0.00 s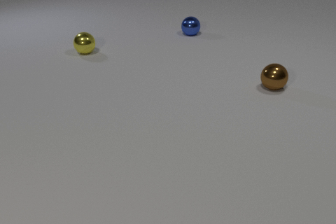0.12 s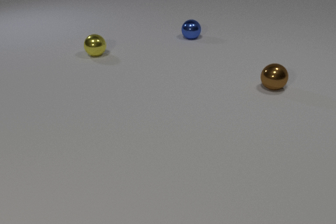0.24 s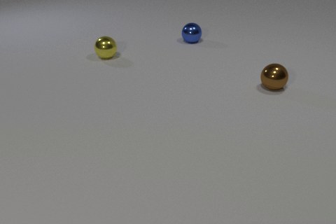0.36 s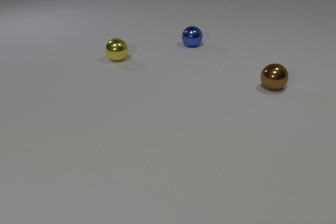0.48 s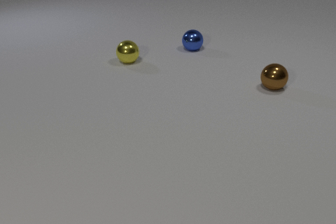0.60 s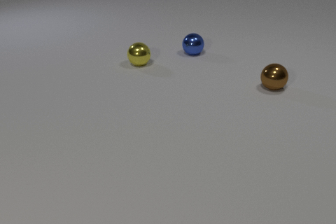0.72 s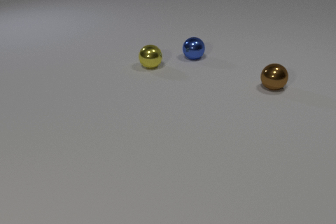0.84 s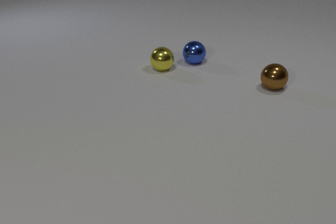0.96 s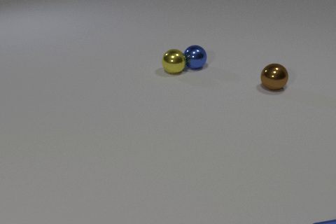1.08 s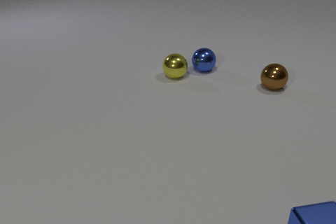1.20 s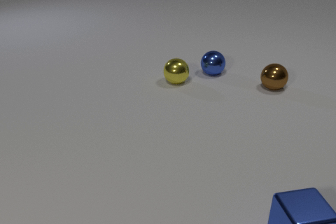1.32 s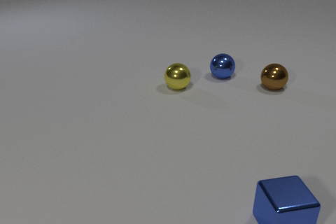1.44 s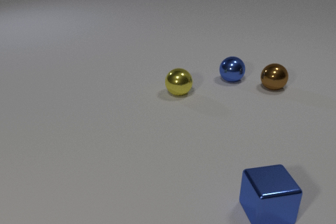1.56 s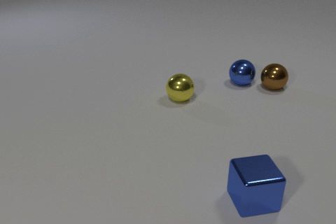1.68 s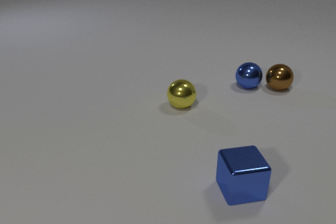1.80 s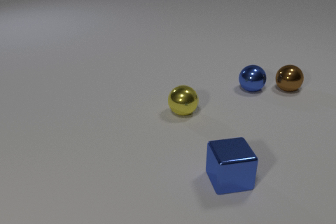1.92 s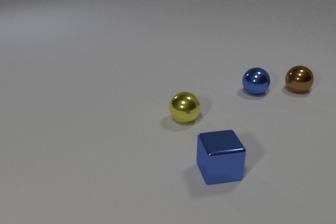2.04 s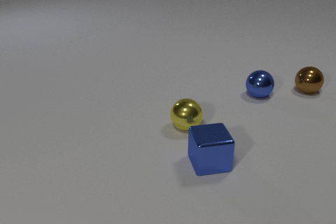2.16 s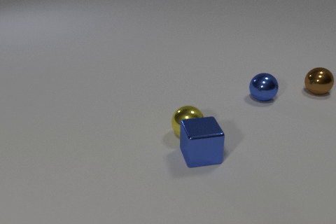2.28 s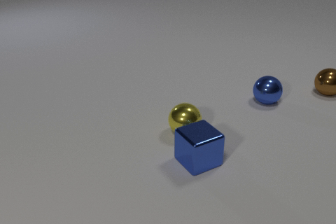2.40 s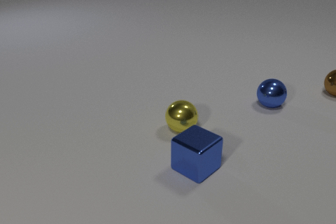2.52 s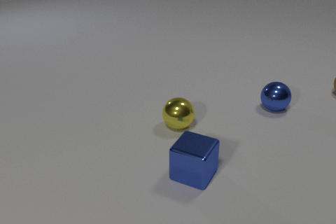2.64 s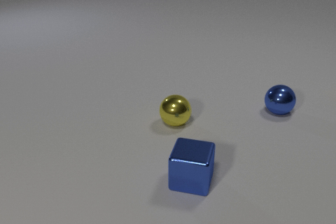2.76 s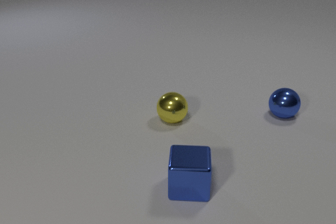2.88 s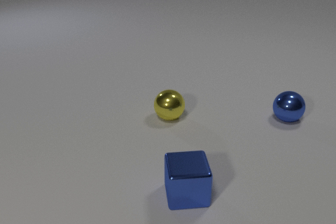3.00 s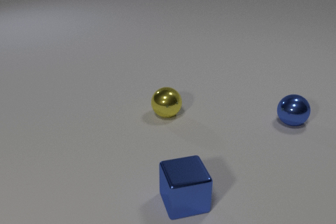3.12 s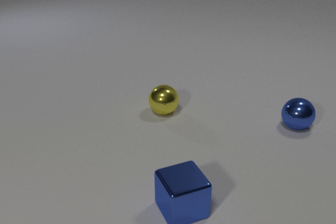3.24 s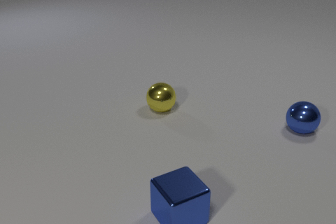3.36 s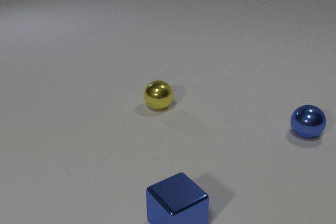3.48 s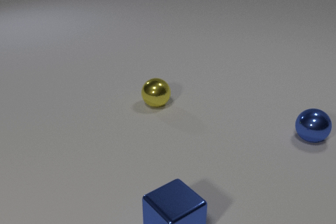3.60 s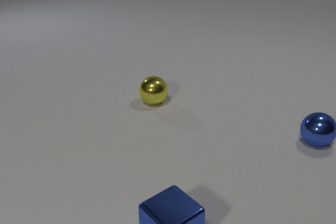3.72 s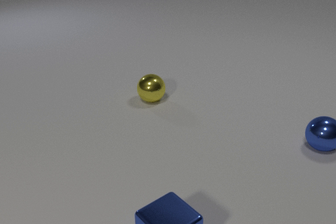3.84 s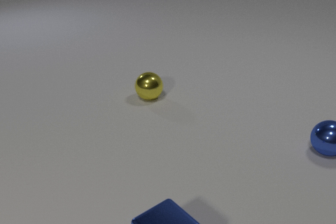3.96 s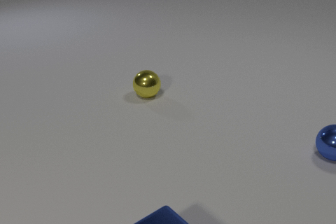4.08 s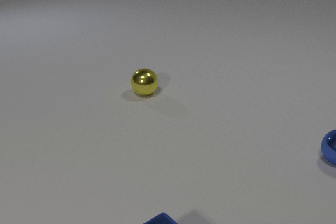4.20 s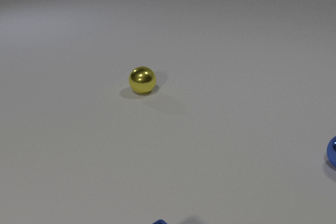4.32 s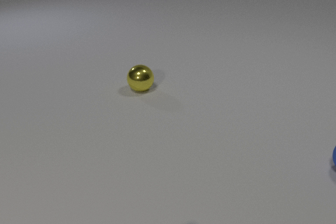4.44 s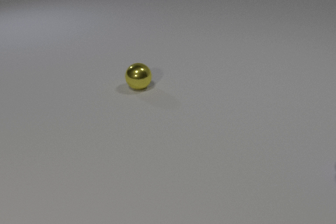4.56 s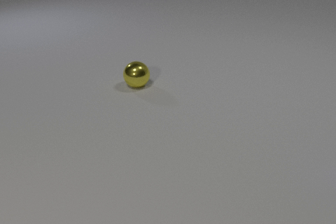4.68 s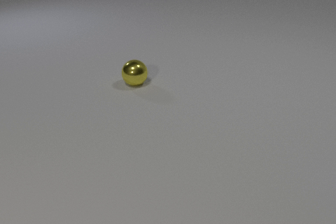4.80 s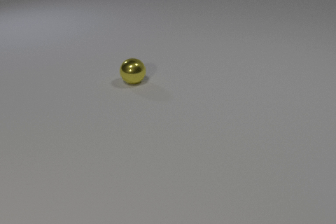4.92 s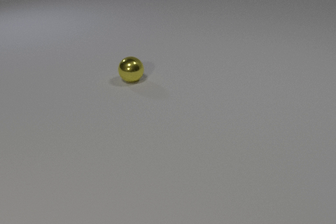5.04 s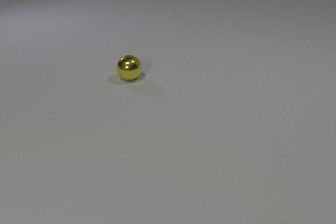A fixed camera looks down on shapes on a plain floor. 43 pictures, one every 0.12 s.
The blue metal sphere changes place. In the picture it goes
toward the camera.
The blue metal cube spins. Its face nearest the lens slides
to the right.
0.00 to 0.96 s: The blue metal sphere rolls toward the camera. The yellow metal sphere rolls to the right and toward the camera. The blue metal sphere and the yellow metal sphere collide.
0.96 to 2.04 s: The blue metal sphere rolls to the right and toward the camera. The yellow metal sphere rolls toward the camera. The brown metal sphere rolls to the right. The blue metal cube slides to the left and away from the camera. The blue metal sphere and the brown metal sphere collide.
2.04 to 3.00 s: The blue metal sphere rolls toward the camera and to the right. The yellow metal sphere rolls away from the camera and to the left. The brown metal sphere rolls to the right, leaves at the right edge. The blue metal cube slides toward the camera, spins counterclockwise seen from above by about 90 degrees, its near face sliding to the right. The yellow metal sphere and the blue metal cube collide.
3.00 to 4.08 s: The blue metal sphere rolls toward the camera and to the right. The yellow metal sphere rolls away from the camera and to the left. The blue metal cube slides toward the camera, spins so that its near face slides to the right, counterclockwise seen from above.
4.08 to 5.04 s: The blue metal sphere rolls to the right and toward the camera, leaves at the right edge. The yellow metal sphere rolls away from the camera and to the left. The blue metal cube slides toward the camera, leaves at the bottom edge.
What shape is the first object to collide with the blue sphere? sphere.
What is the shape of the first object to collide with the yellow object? sphere.
How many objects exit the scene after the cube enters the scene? 3.
